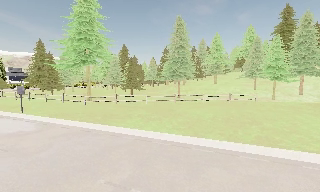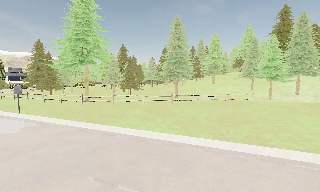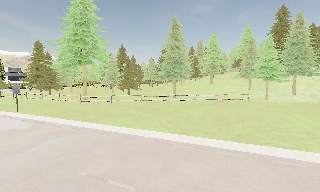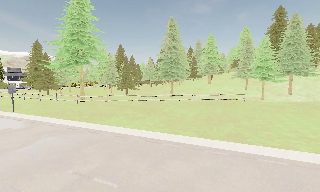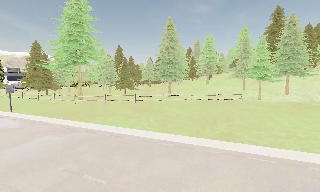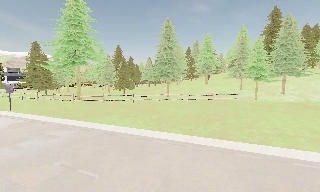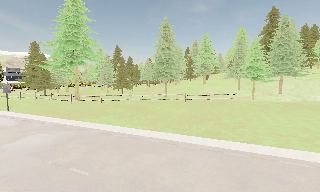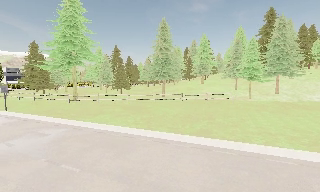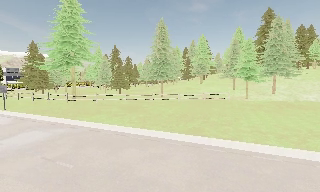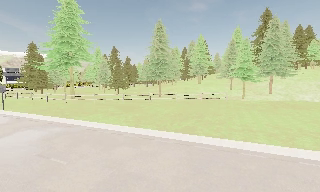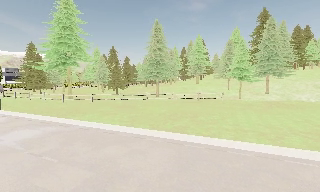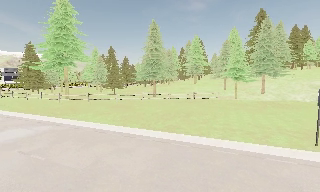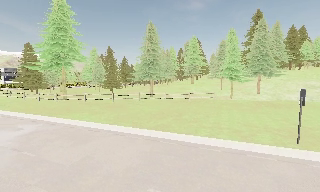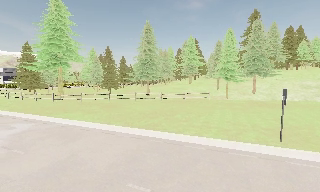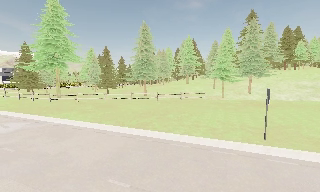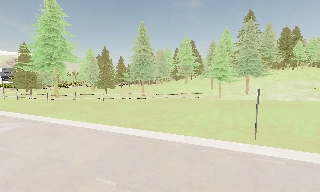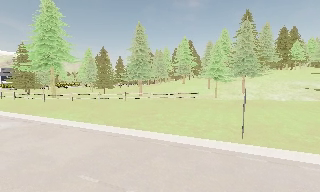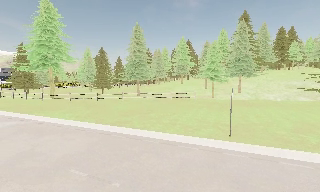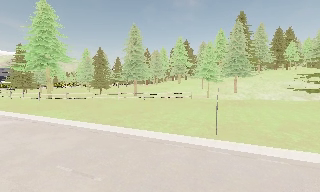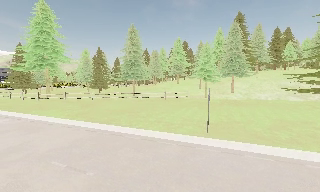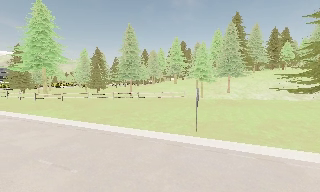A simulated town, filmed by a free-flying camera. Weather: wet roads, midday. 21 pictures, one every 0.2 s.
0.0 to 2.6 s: The camera travels to its right and backward, about 6 m, so close, fixed things drift to the left.
2.6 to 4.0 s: The camera travels to its right, about 4 m, so close, fixed things drift to the left.
The film runs backward here.
